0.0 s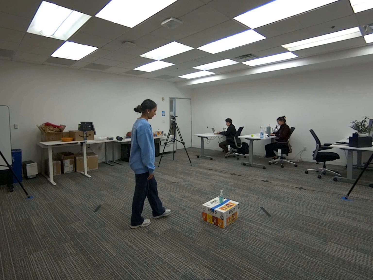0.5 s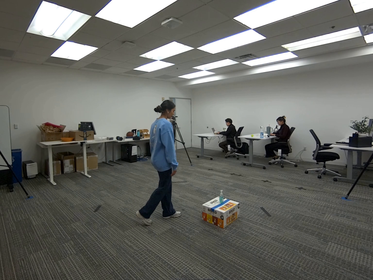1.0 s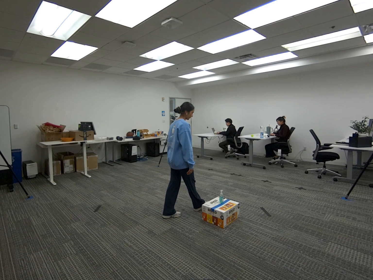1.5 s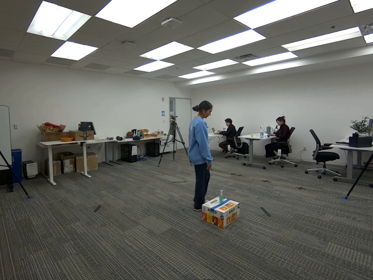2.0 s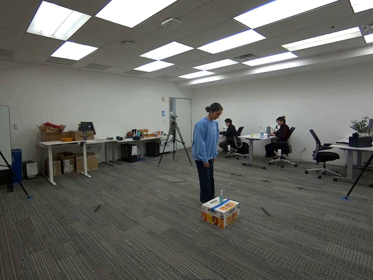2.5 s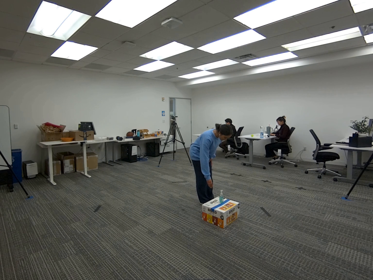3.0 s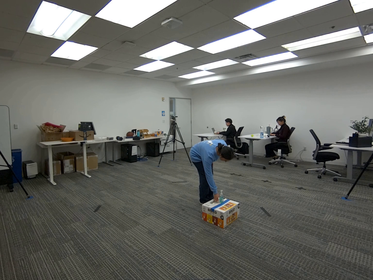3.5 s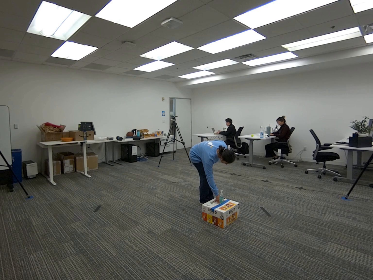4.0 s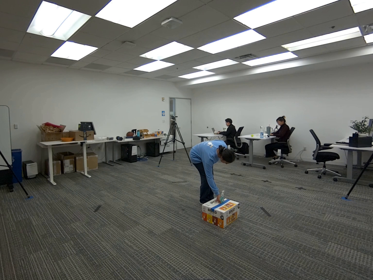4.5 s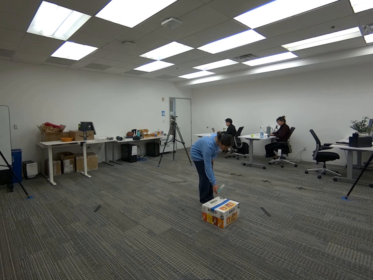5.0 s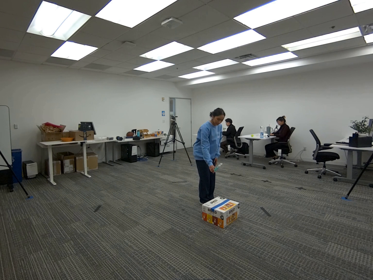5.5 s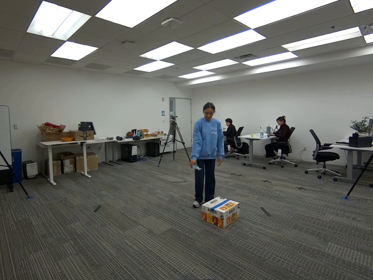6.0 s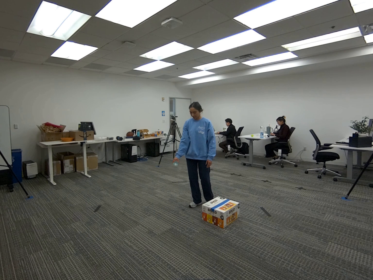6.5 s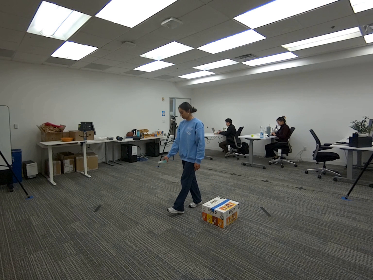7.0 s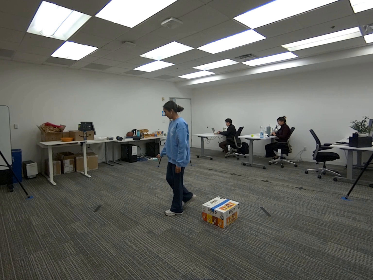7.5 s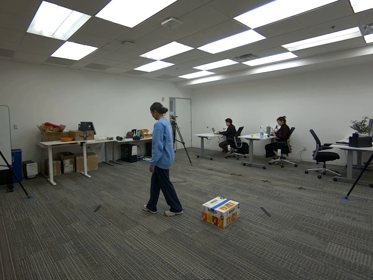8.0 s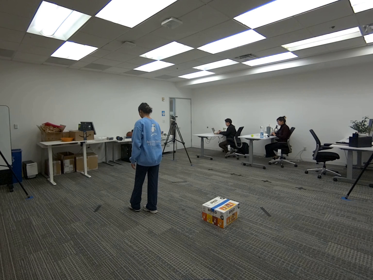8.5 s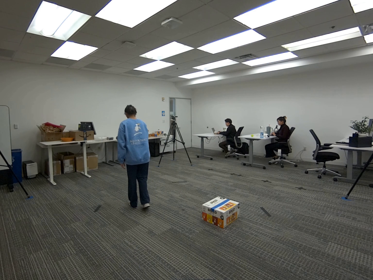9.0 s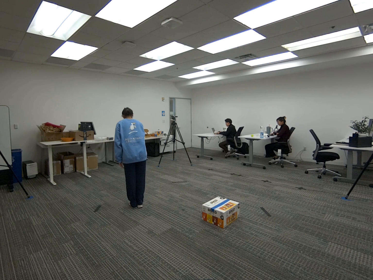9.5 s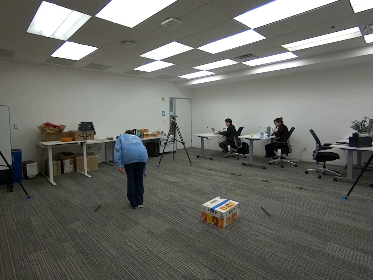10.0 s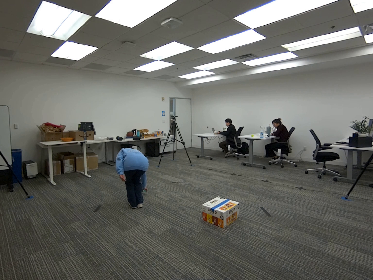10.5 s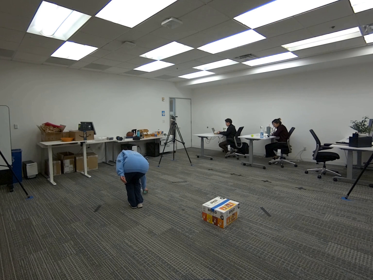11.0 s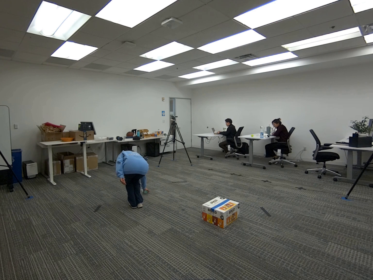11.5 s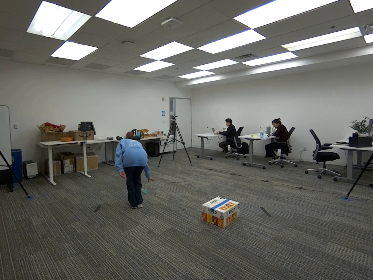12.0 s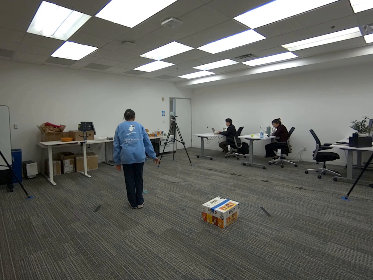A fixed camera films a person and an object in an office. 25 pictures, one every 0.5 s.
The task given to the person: Walk to the hand soap on the snack box, pick up the soap with your right hand and place it on the ground.
